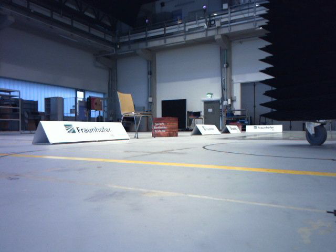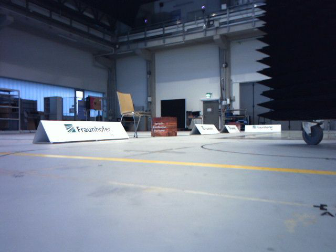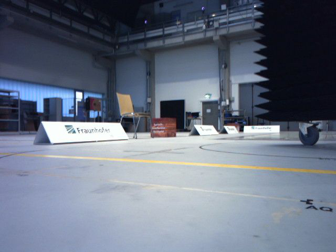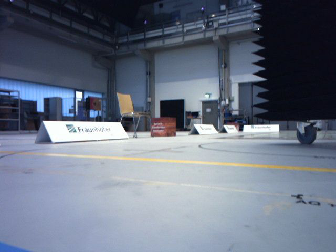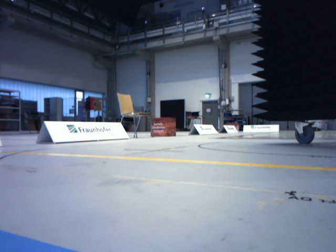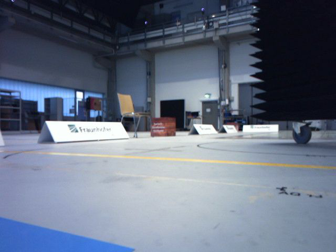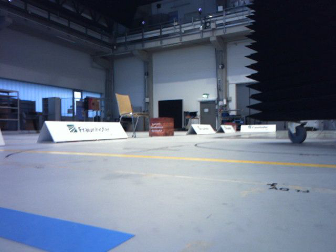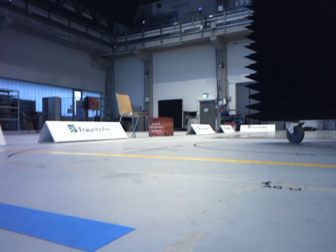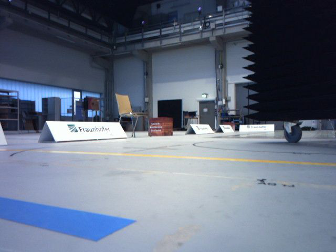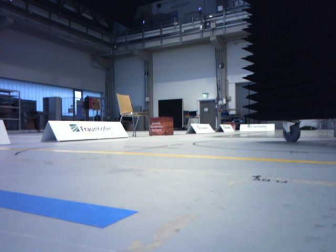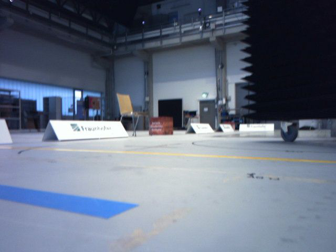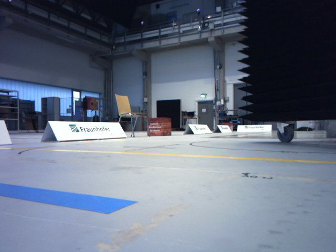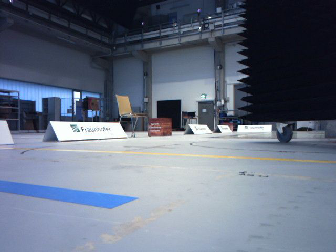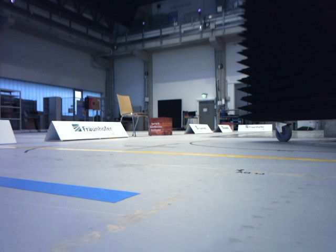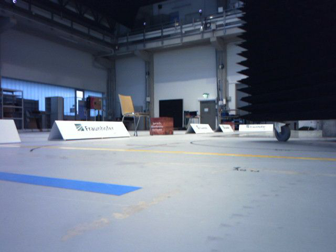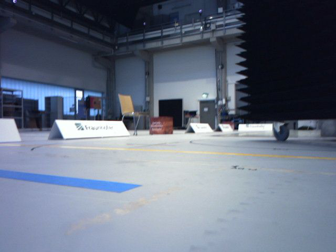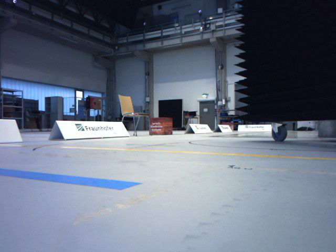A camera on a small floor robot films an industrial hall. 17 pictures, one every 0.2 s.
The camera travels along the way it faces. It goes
backward.
0.0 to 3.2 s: The camera travels backward, about 0.7 m, so what stands in front gets smaller.
The film runs backward here.
